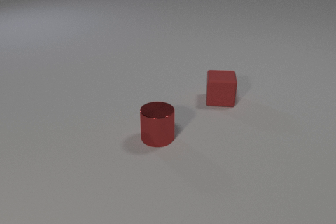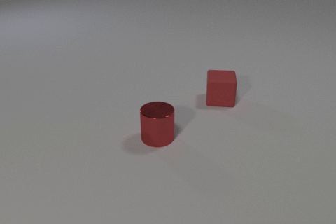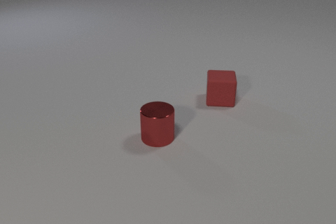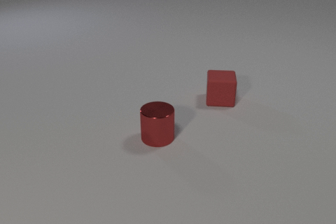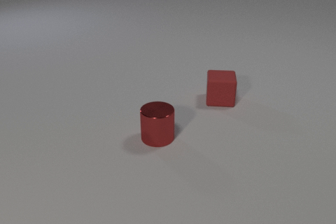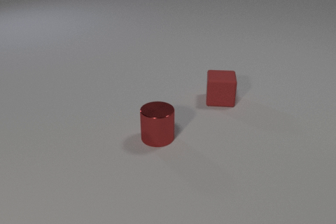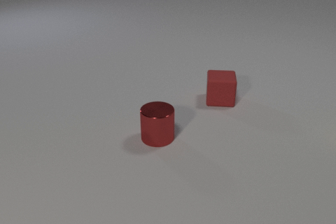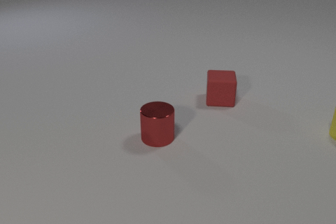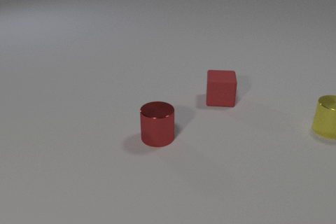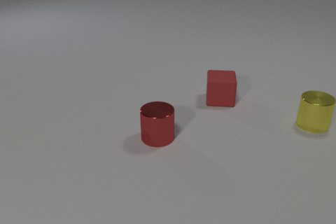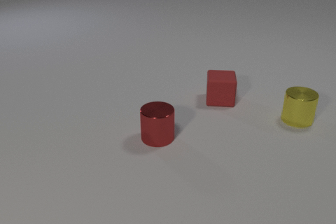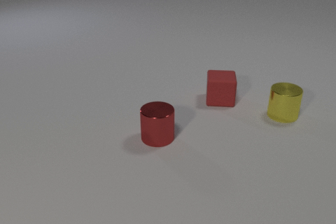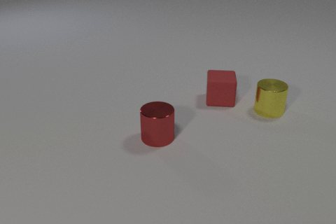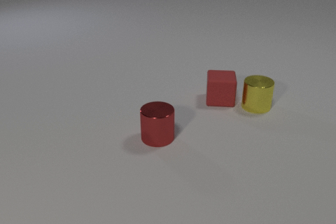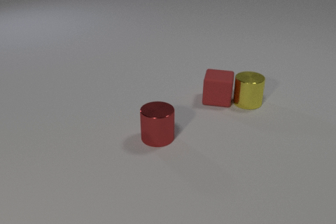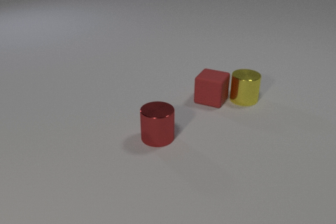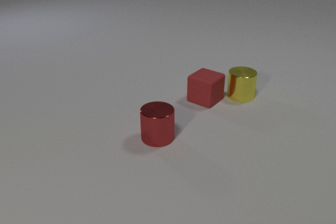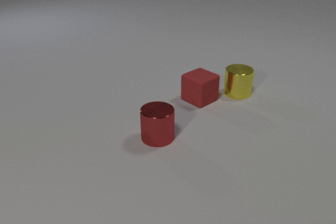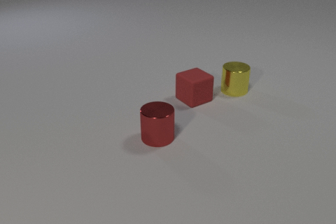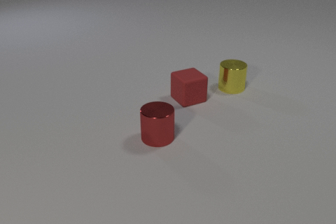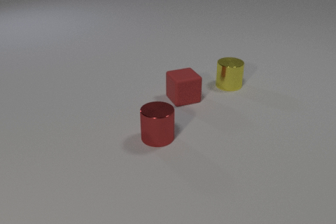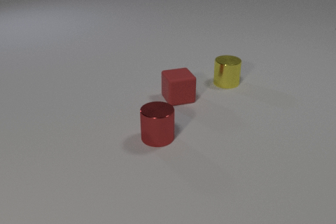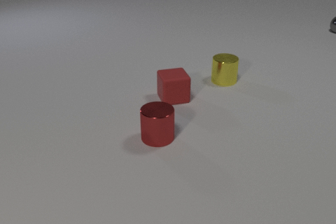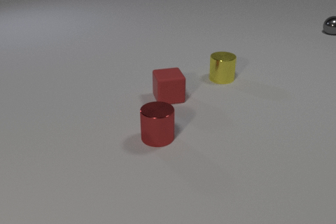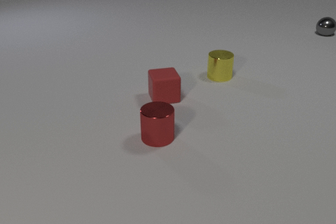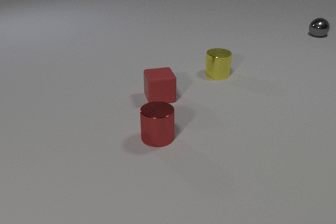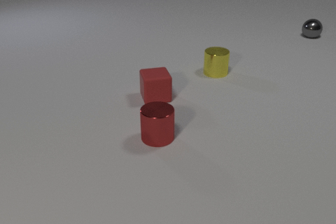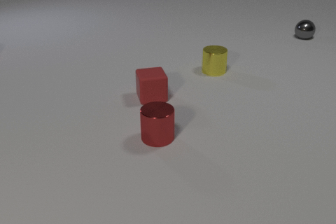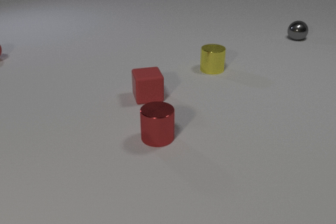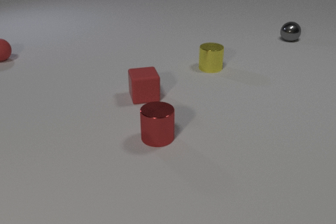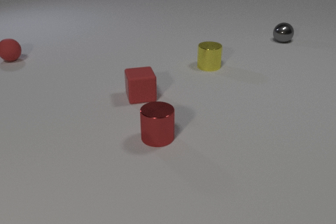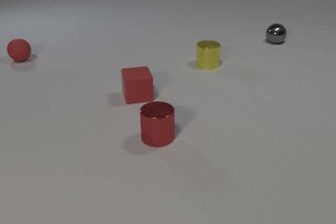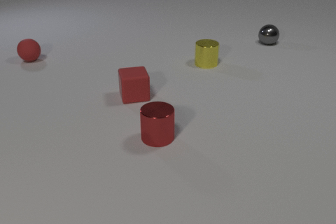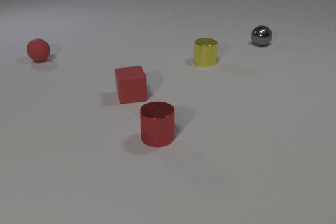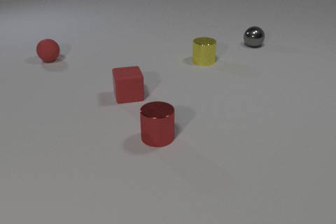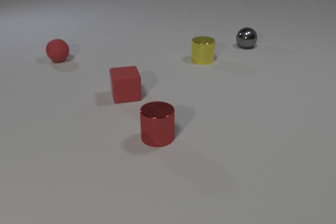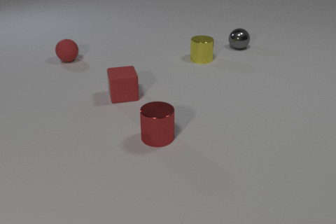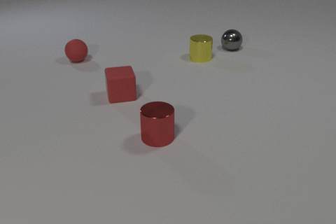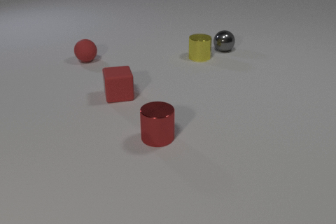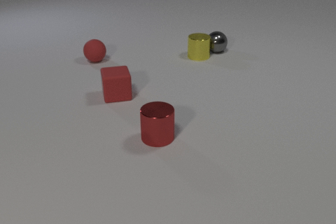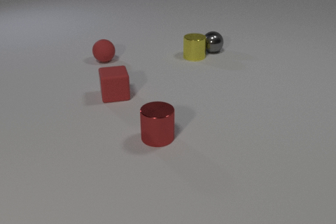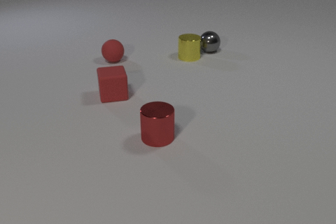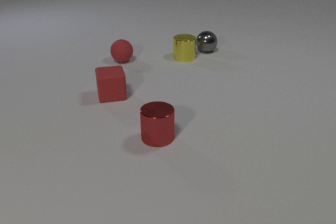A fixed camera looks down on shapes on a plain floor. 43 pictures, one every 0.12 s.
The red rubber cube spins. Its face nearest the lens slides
to the left.
The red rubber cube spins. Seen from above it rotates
clockwise.
0.00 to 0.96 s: The yellow metal cylinder comes in at the right edge, slides to the left.
0.96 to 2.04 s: The yellow metal cylinder slides to the left and away from the camera. The red rubber cube slides to the left, spins so that its near face slides to the left, clockwise seen from above. The yellow metal cylinder and the red rubber cube collide.
2.04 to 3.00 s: The yellow metal cylinder slides away from the camera and to the left. The red rubber cube slides to the left, spins clockwise seen from above by about 30 degrees, its near face sliding to the left. The gray metal sphere comes in at the right edge, rolls to the left and toward the camera.
3.00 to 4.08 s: The yellow metal cylinder slides away from the camera and to the left. The red rubber cube slides to the left. The gray metal sphere rolls to the left and toward the camera. The red rubber sphere comes in at the left edge, rolls to the right and toward the camera.
4.08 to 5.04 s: The yellow metal cylinder slides to the left and away from the camera. The red rubber cube slides to the left. The gray metal sphere rolls to the left and toward the camera. The red rubber sphere rolls to the right. The yellow metal cylinder and the gray metal sphere collide.
How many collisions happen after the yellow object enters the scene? 2.
What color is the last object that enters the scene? red.
Are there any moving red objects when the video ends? yes.
